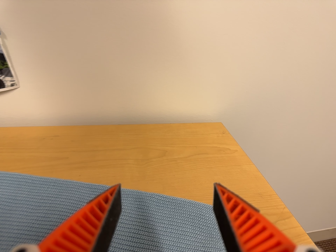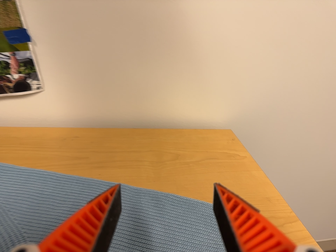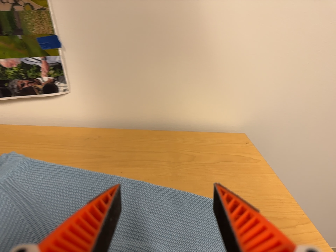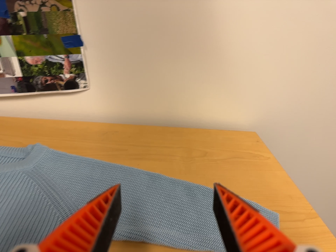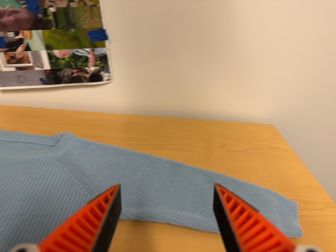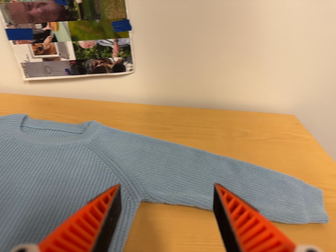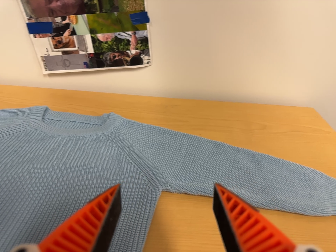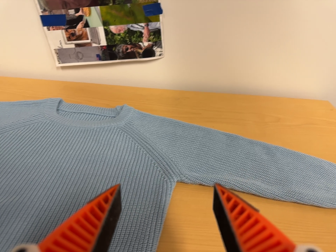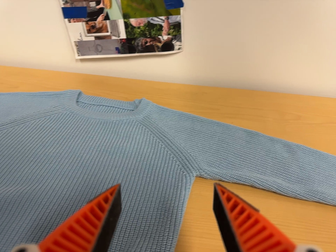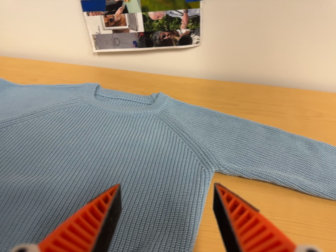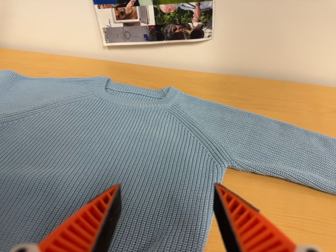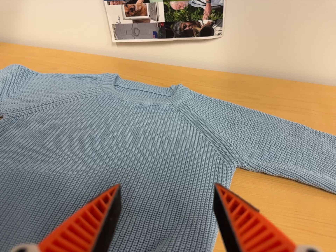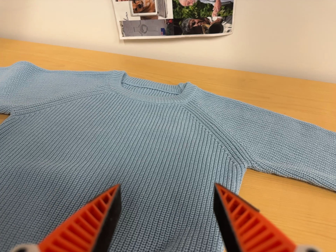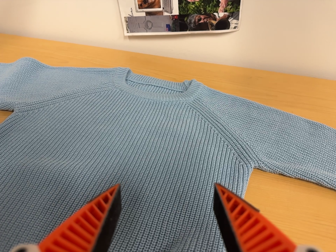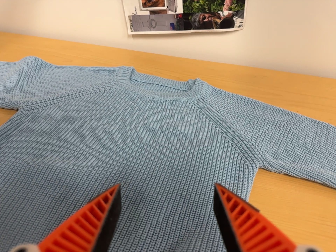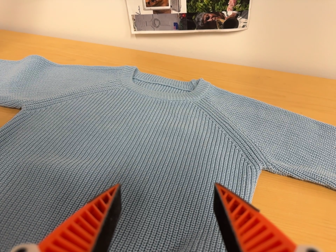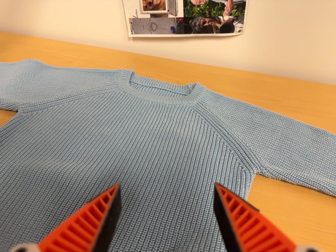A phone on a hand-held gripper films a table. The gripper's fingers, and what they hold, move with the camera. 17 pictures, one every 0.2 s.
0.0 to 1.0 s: The camera travels backward and to its left, about 16 cm, so what stands in front gets smaller.
1.0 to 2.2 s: The camera pans to its left by about 10 degrees. It travels to its left, about 8 cm, so close, fixed things drift to the right.
2.2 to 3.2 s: The camera shifts only a little, or ends up much as it began.
The film runs forward here.
